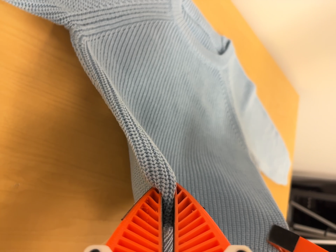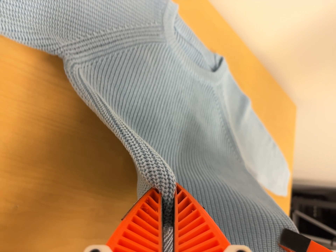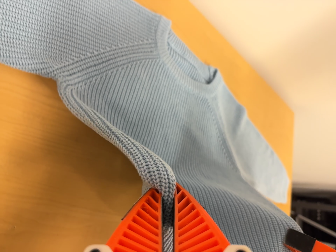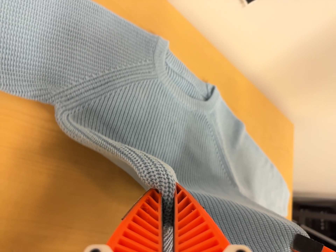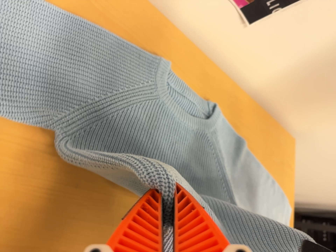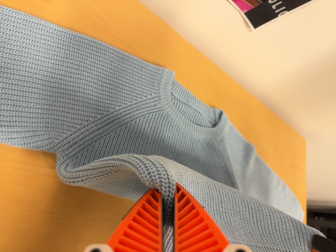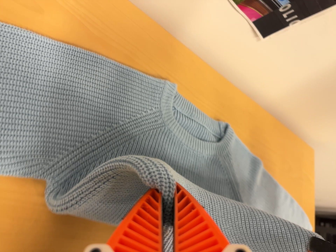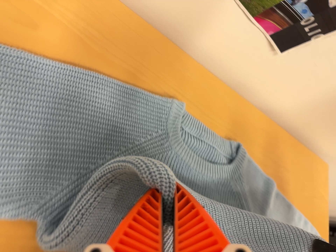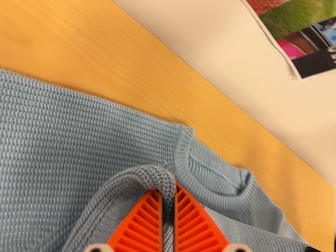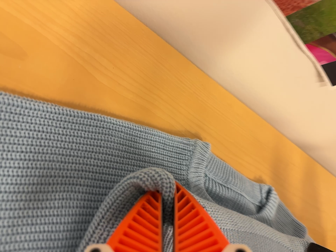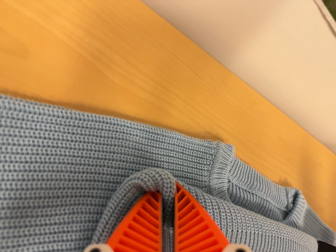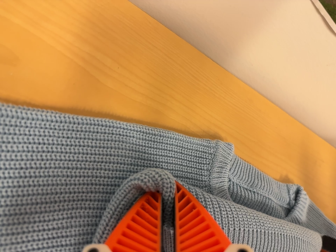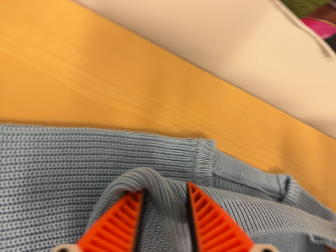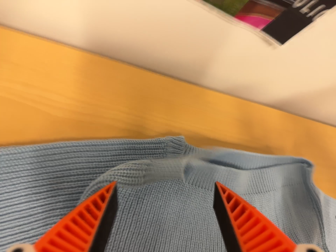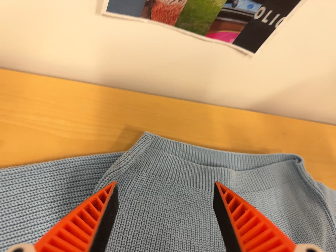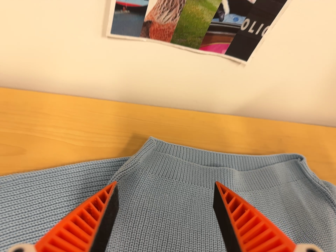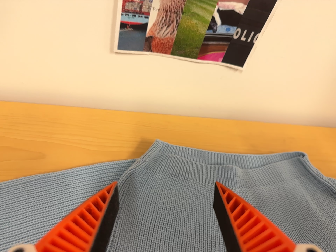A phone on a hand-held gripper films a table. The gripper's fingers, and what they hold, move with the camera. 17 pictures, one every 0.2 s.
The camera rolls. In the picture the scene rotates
counterclockwise.
The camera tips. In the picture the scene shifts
downward.
0.0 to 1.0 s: The camera travels toward the top of its view, about 10 cm, so close, fixed things drift downward.
1.0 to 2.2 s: The camera travels forward and toward the top of its view, about 20 cm, so what stands in front looms larger.
2.2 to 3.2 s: The camera pans to its left by about 15 degrees. It travels backward, to its right and toward the bottom of its view, about 20 cm, so what stands in front gets smaller. Its aim tips toward the top of its view by about 20 degrees. It rolls about its line of sight by about 30 degrees, and the scene rotates counterclockwise.
The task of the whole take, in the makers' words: fold up.
The film runs forward here.
